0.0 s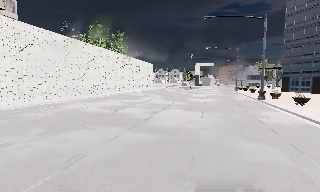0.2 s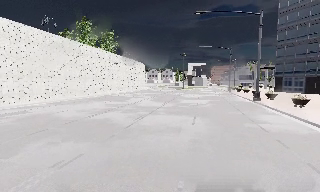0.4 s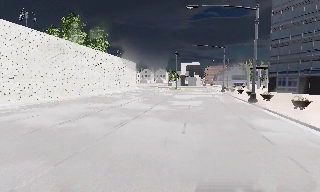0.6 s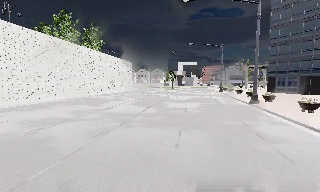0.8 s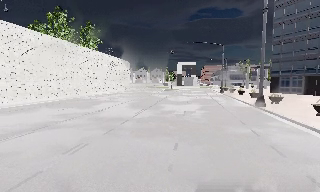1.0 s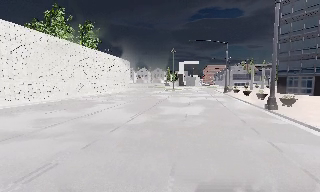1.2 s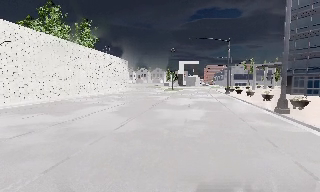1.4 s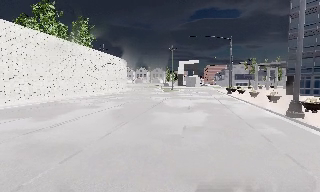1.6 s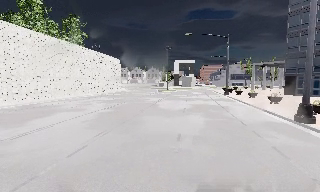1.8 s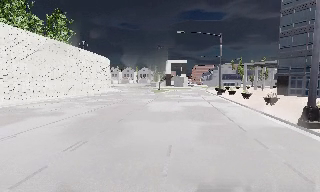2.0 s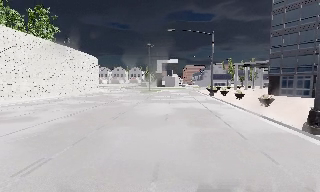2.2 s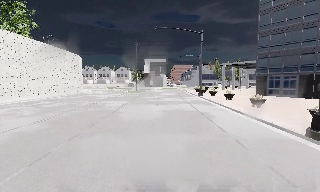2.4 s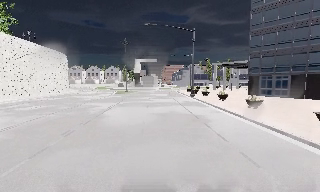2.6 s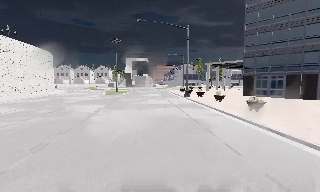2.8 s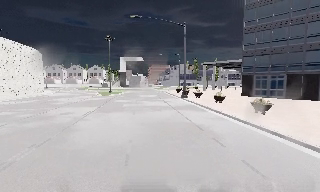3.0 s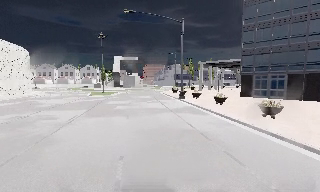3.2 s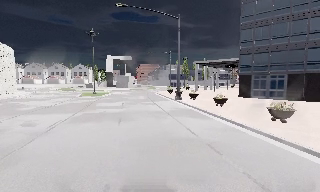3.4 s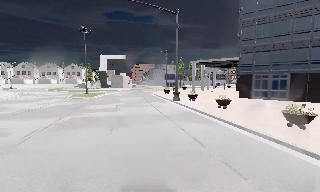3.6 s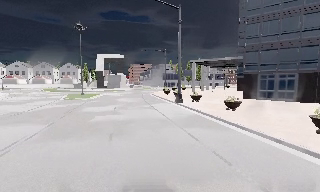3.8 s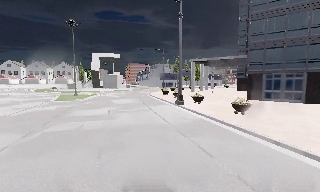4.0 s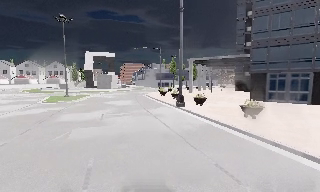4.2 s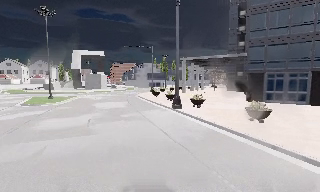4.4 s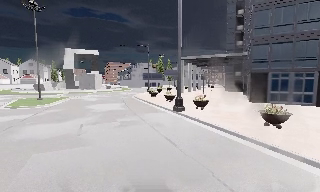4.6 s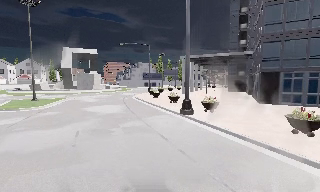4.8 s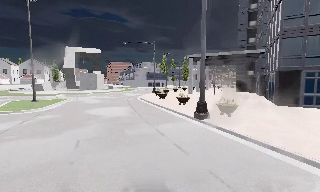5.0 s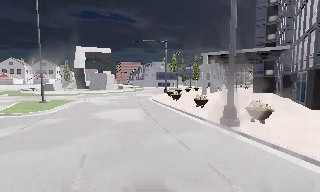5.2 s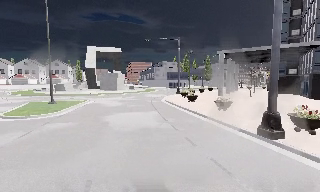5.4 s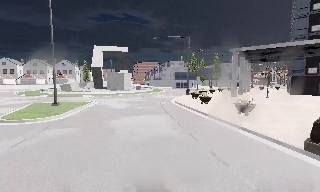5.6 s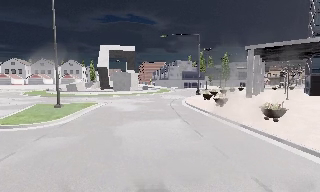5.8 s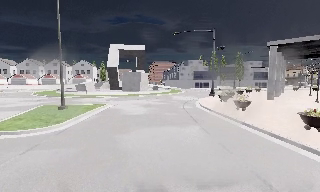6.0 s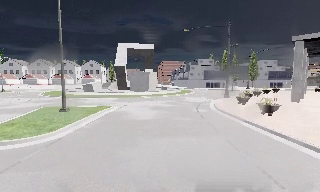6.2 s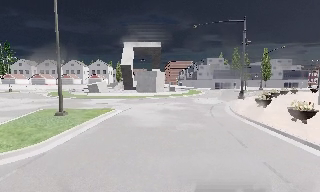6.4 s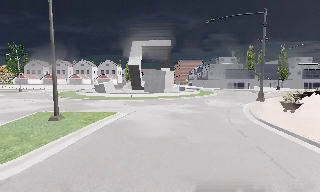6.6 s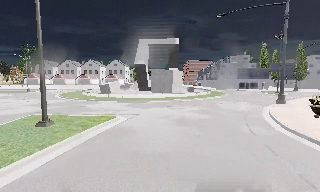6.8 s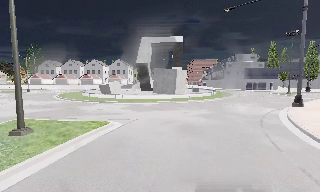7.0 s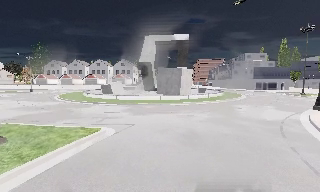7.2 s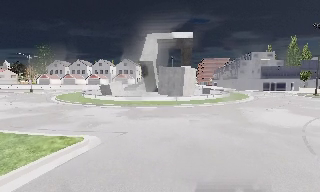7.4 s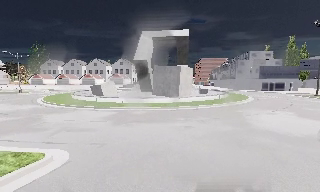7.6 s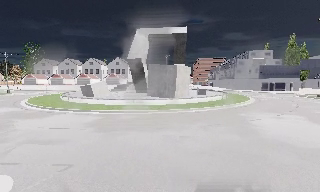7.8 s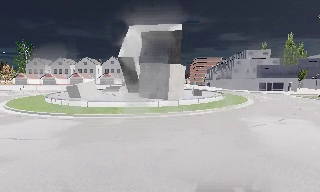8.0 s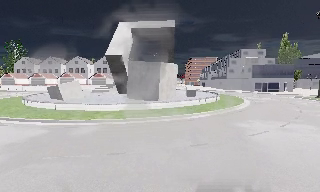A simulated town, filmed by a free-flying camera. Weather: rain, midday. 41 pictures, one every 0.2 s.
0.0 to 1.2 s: The camera travels forward, about 10 m, so what stands in front looms larger.
1.2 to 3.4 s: The camera pans to its right, which is clockwise from overhead, by about 25 degrees. It travels forward, about 15 m, so what stands in front looms larger.
3.4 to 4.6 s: The camera travels forward, about 8 m, so what stands in front looms larger.
4.6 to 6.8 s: The camera pans to its left, which is counterclockwise from overhead, by about 30 degrees. It travels forward, about 17 m, so what stands in front looms larger.
6.8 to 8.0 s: The camera travels forward, about 9 m, so what stands in front looms larger.
The film runs forward here.
